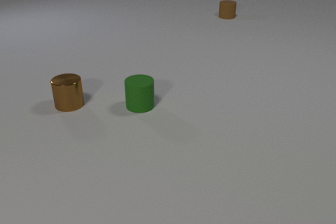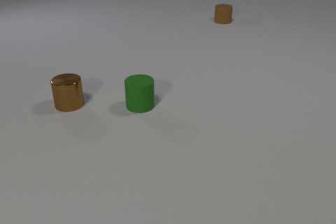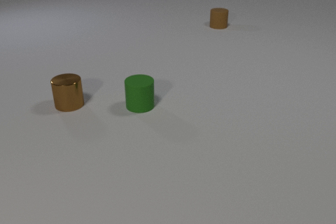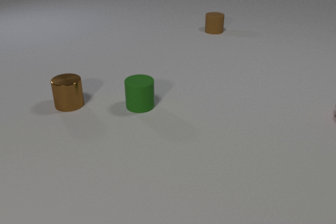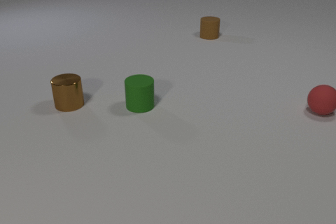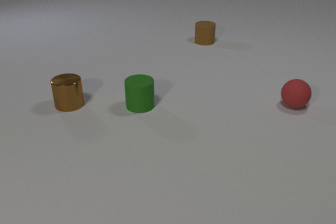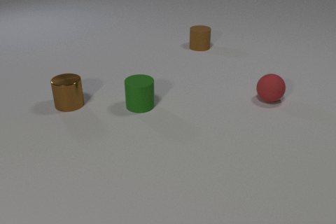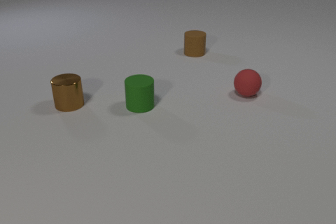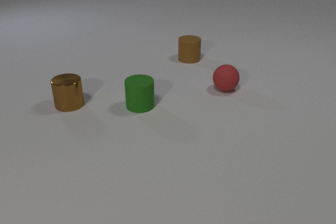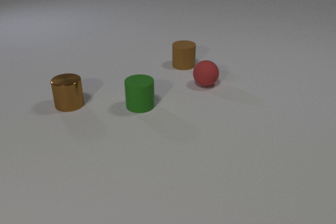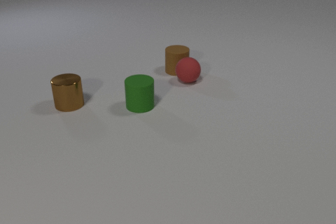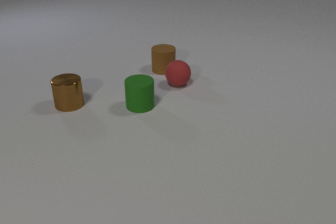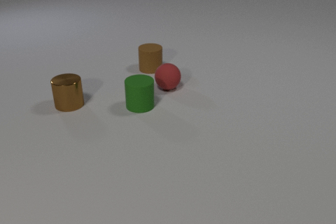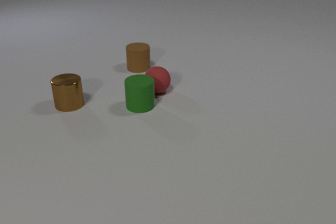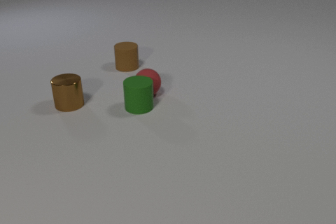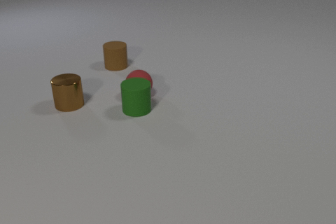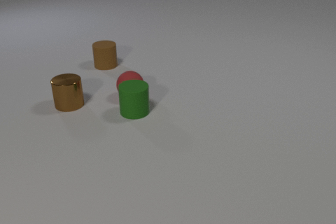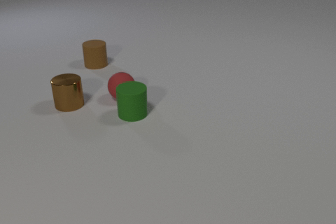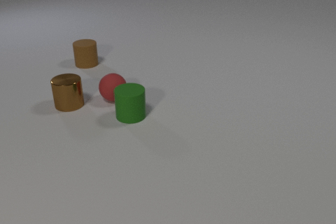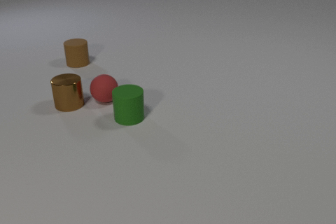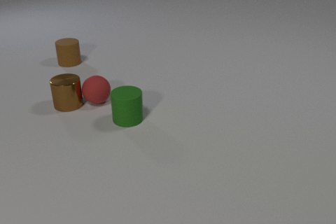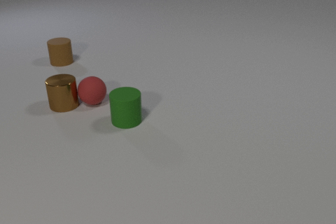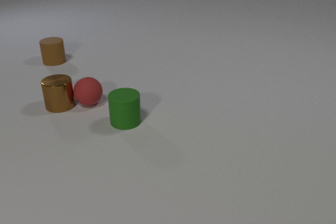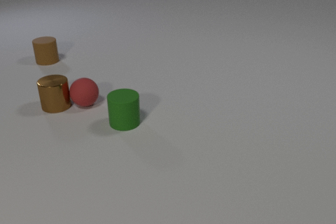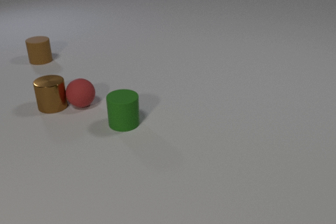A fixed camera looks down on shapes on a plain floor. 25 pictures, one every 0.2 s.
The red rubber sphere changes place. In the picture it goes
to the left.
The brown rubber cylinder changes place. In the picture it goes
to the left.
0.0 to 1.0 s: The red rubber sphere comes in at the right edge, rolls to the left. The brown rubber cylinder slides toward the camera.
1.0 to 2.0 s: The red rubber sphere rolls to the left. The brown rubber cylinder slides toward the camera. The red rubber sphere and the brown rubber cylinder collide.
2.0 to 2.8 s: The red rubber sphere rolls to the left and toward the camera. The brown rubber cylinder slides to the left. The red rubber sphere and the green rubber cylinder collide.
2.8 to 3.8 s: The red rubber sphere rolls to the left. The brown rubber cylinder slides to the left. The green rubber cylinder slides toward the camera and to the left.
3.8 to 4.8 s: The red rubber sphere rolls to the left. The brown rubber cylinder slides to the left and away from the camera. The green rubber cylinder slides toward the camera. The brown metal cylinder slides to the left. The red rubber sphere and the brown metal cylinder collide.
Are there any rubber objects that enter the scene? yes.
What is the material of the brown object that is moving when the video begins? rubber.
How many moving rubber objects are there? 3.
